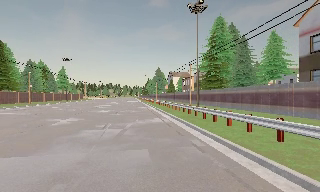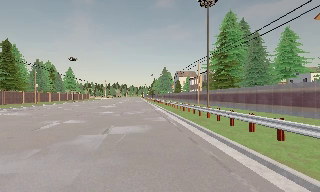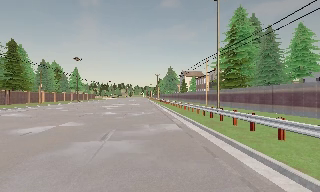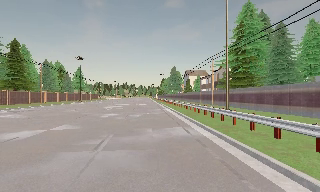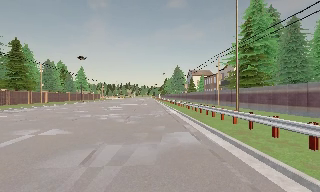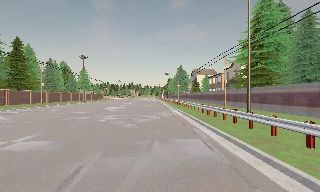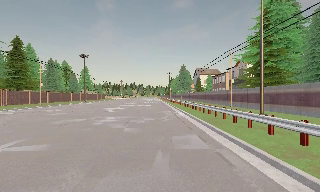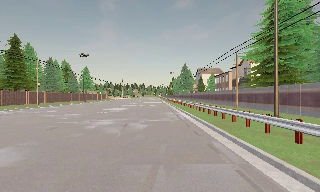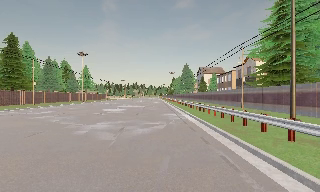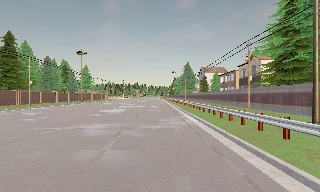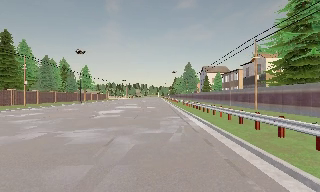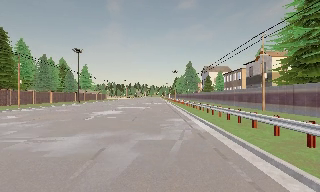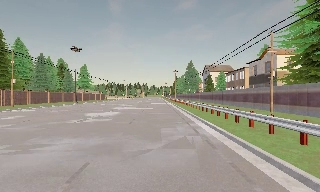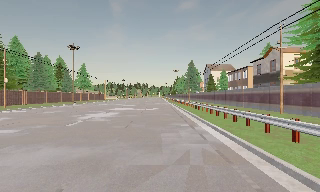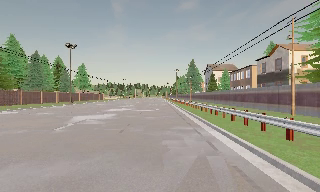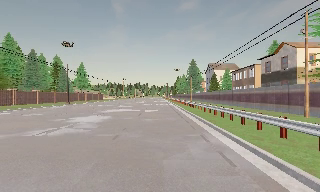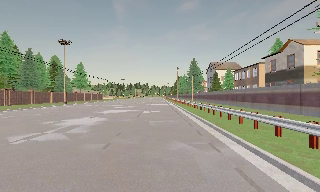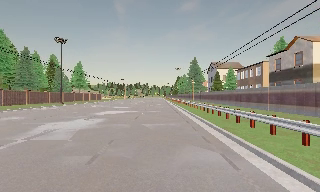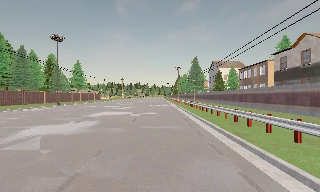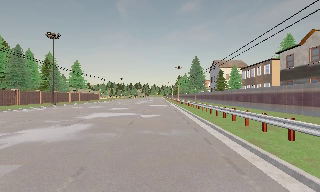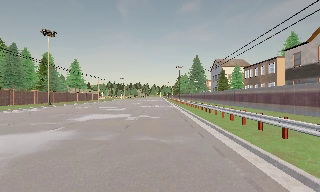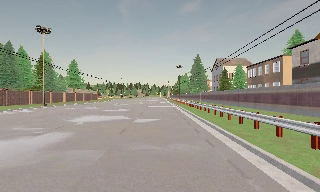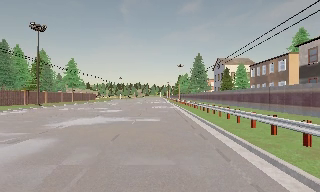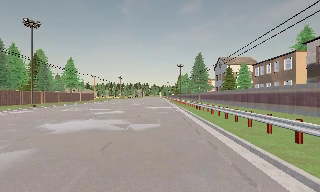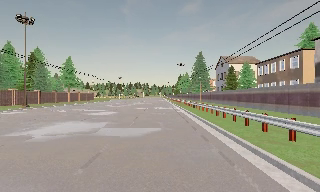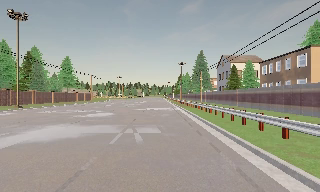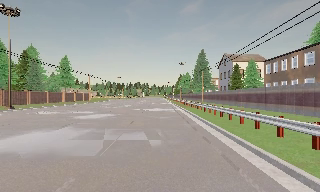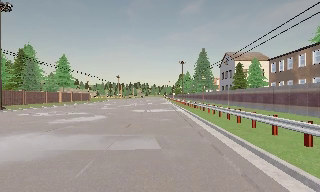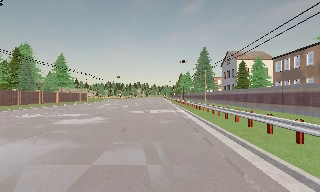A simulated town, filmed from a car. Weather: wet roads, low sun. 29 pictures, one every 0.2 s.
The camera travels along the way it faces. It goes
forward.
0.0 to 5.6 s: The camera swings to its left by about 10 degrees, and the scene slides to the right. It travels forward, about 30 m, so what stands in front looms larger.
The film runs forward here.
